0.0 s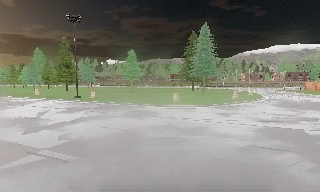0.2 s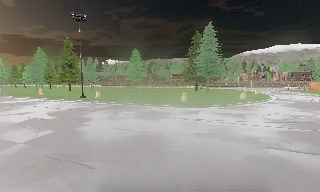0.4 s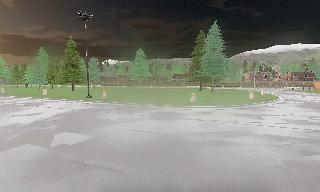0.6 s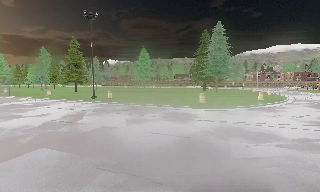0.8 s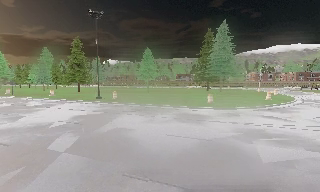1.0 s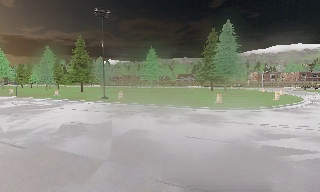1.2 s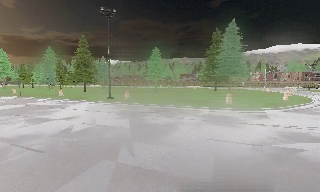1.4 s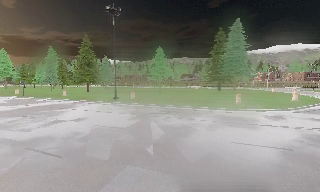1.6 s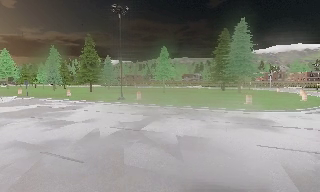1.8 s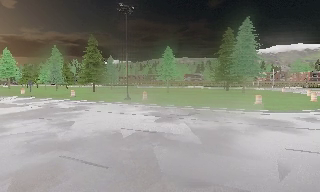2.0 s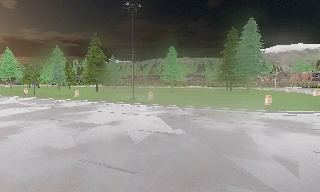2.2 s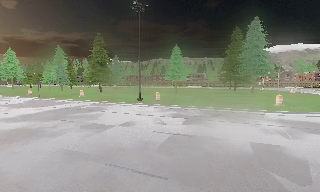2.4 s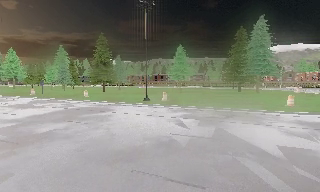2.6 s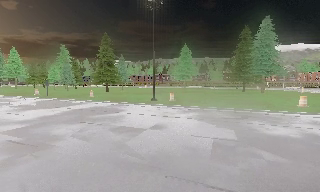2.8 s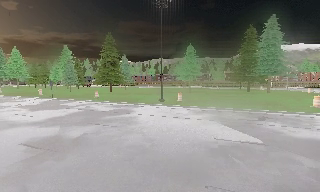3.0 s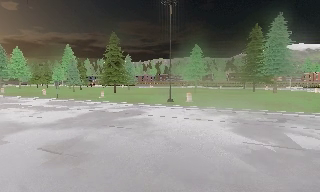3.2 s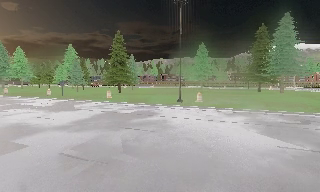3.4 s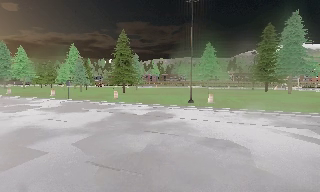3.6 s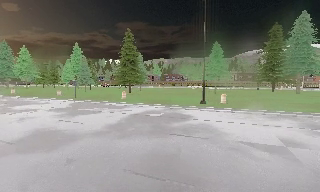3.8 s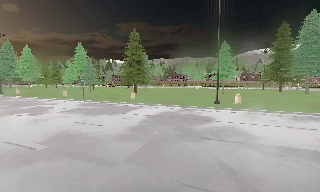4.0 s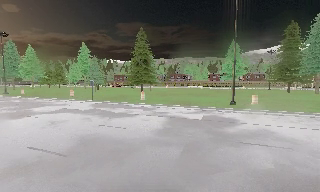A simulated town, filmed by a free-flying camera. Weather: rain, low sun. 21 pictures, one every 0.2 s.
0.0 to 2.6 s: The camera travels to its left, about 12 m, so close, fixed things drift to the right.
2.6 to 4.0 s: The camera travels to its left and forward, about 9 m, so close, fixed things drift to the right.
The film runs backward here.
